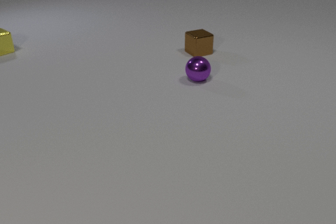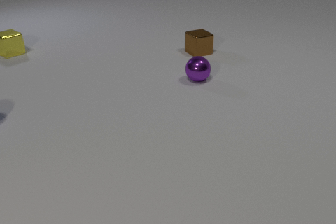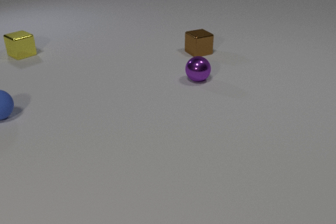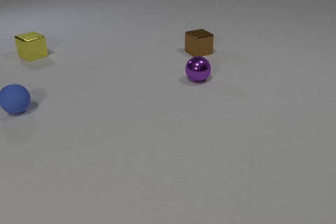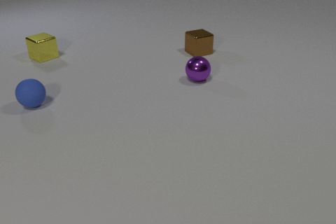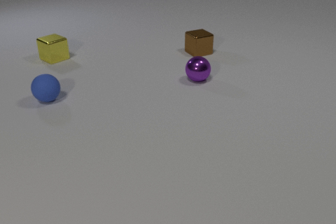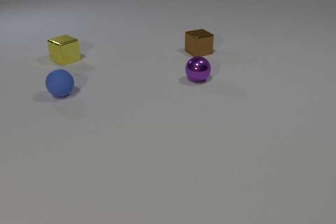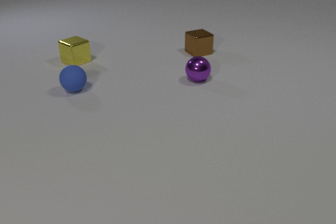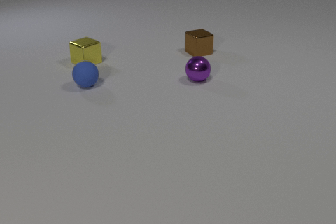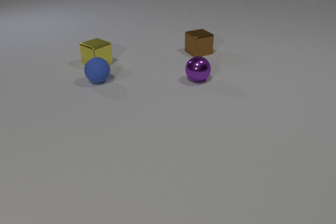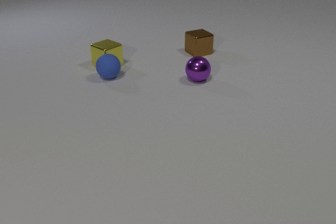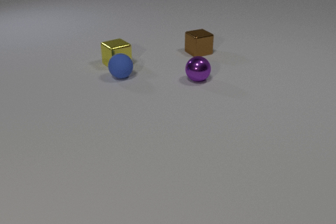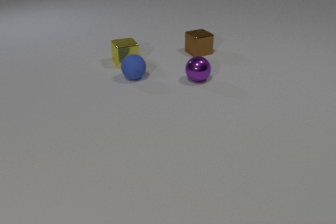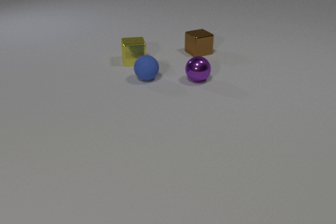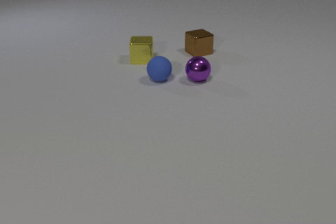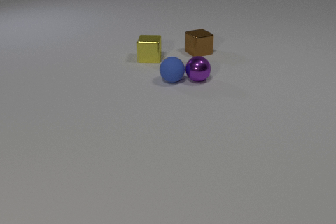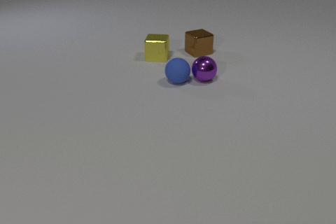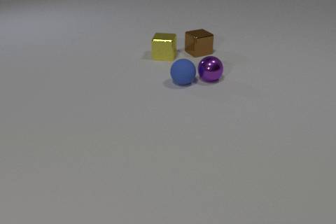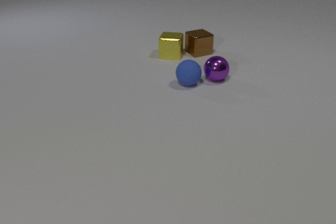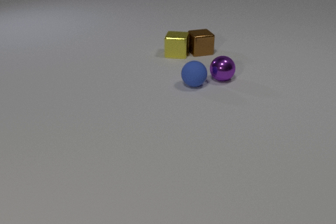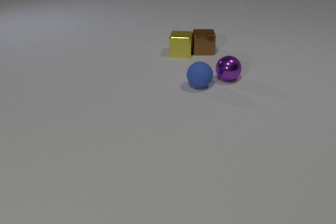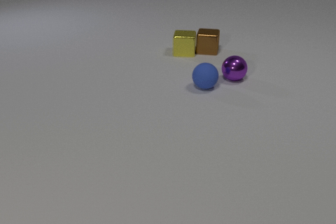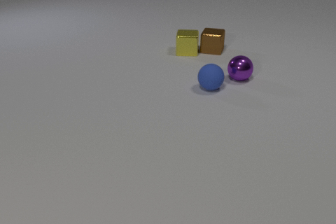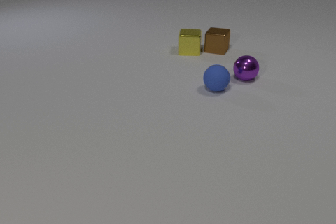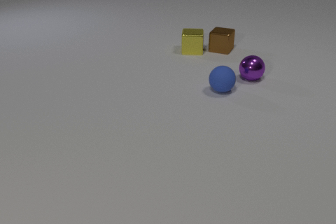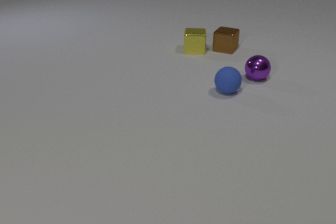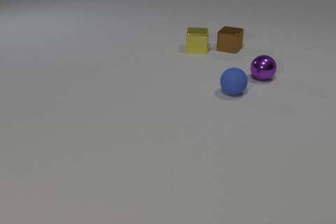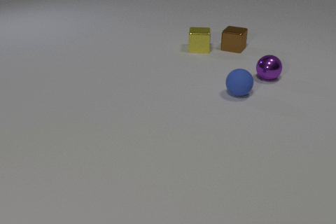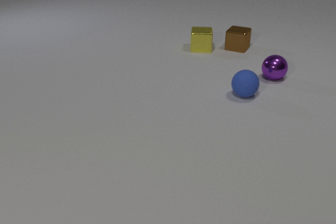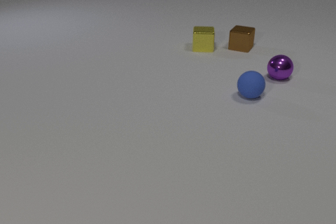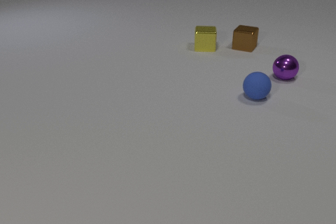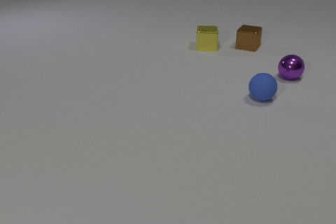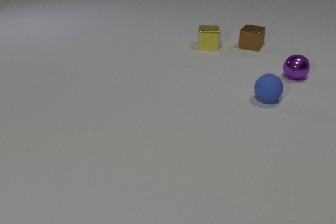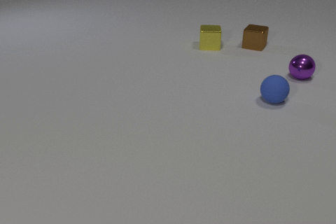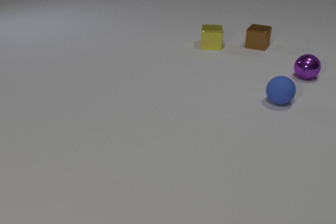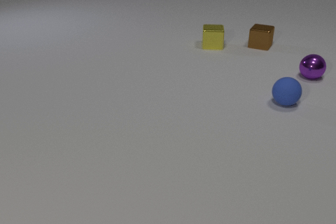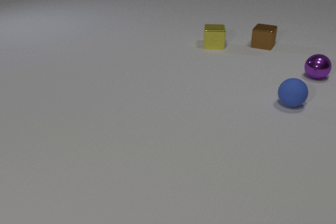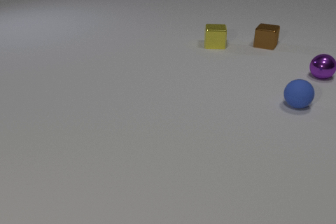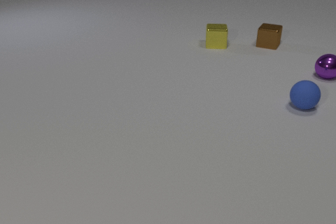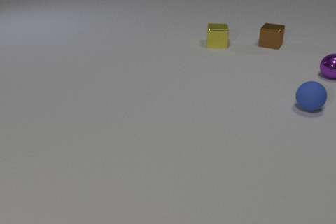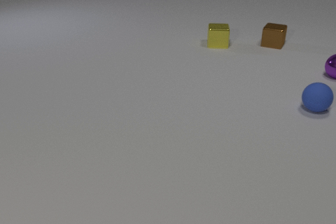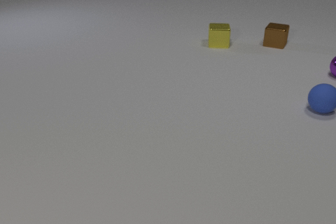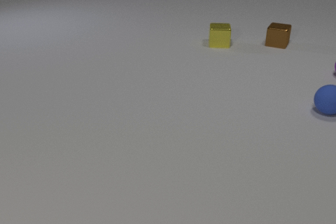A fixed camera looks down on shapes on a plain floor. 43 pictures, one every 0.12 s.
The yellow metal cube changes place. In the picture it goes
to the right.
The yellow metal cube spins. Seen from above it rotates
clockwise.
0.00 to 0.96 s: The yellow metal cube slides to the right and toward the camera. The blue rubber sphere comes in at the left edge, rolls to the right and away from the camera.
0.96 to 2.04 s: The yellow metal cube slides to the right, spins clockwise seen from above by about 60 degrees, its near face sliding to the left. The blue rubber sphere rolls to the right. The purple metal sphere rolls to the right. The yellow metal cube and the blue rubber sphere collide. The blue rubber sphere and the purple metal sphere collide.
2.04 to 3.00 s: The yellow metal cube slides to the right and away from the camera. The blue rubber sphere rolls to the right. The brown metal cube slides to the right and away from the camera, spins clockwise seen from above by about 45 degrees, its near face sliding to the left. The purple metal sphere rolls to the right. The yellow metal cube and the brown metal cube collide.
3.00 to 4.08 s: The yellow metal cube slides to the right and away from the camera. The blue rubber sphere rolls to the right. The brown metal cube slides to the right and away from the camera. The purple metal sphere rolls to the right.
4.08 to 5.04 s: The yellow metal cube slides to the right and away from the camera. The blue rubber sphere rolls to the right. The brown metal cube slides to the right and away from the camera. The purple metal sphere rolls to the right and away from the camera.
Are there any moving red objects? no.
Are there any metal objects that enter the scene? no.
How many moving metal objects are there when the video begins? 1.
